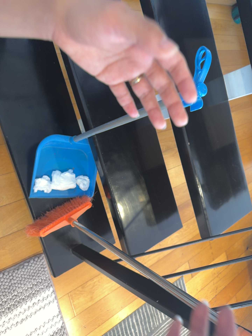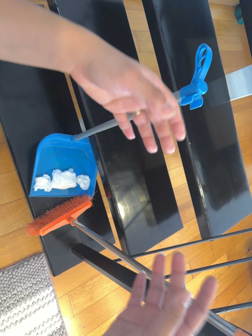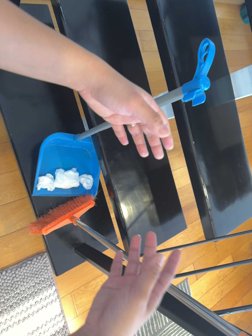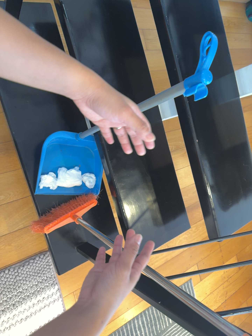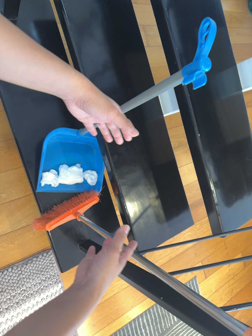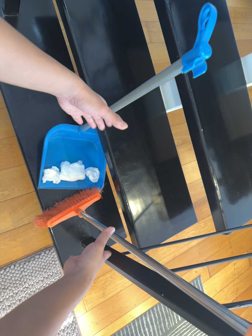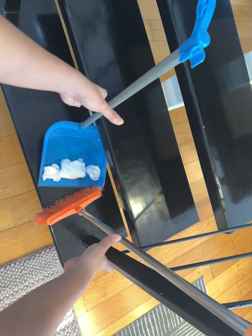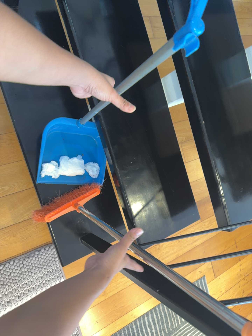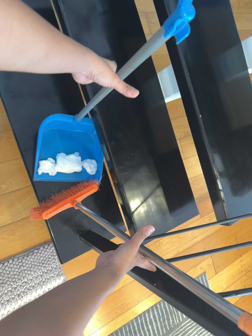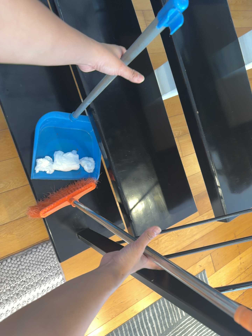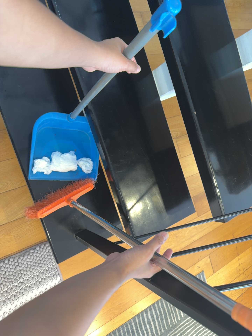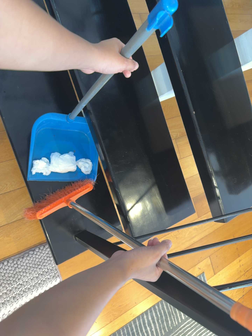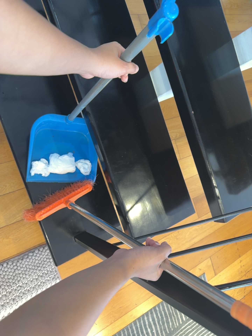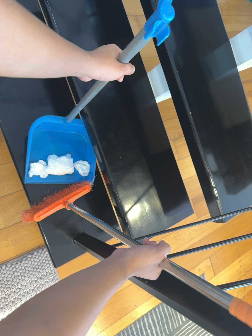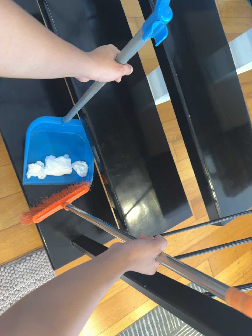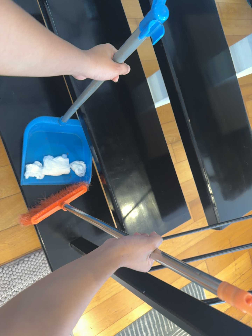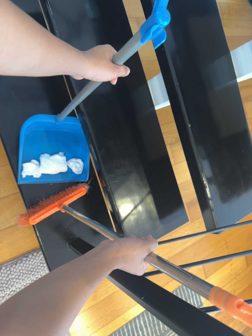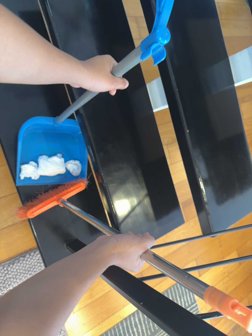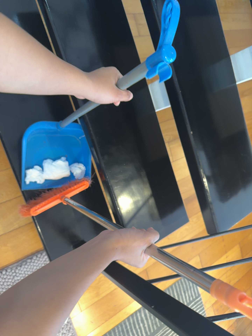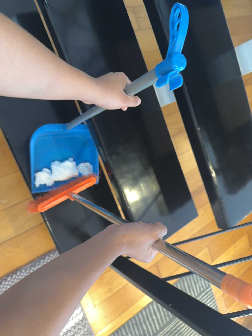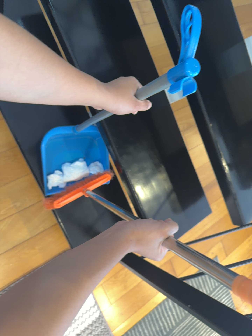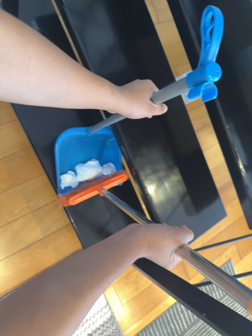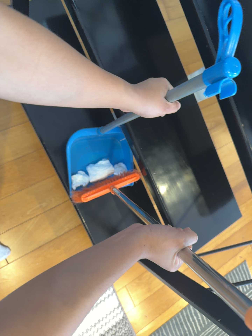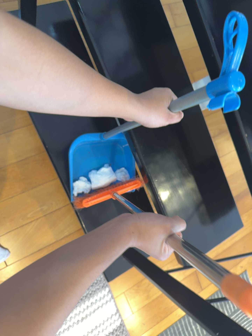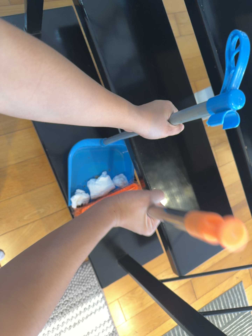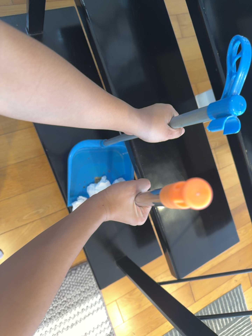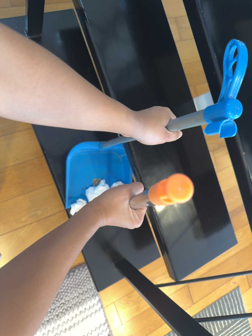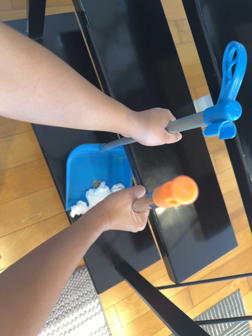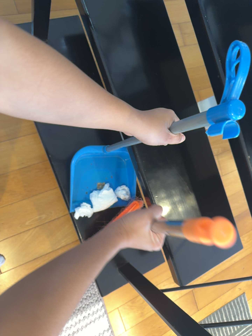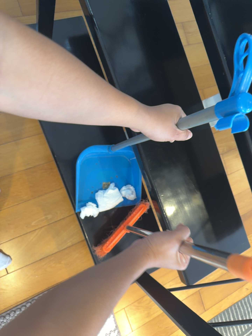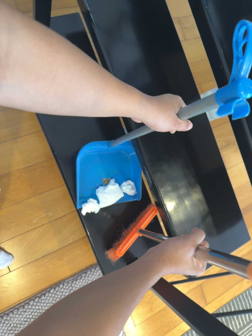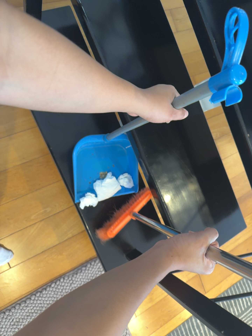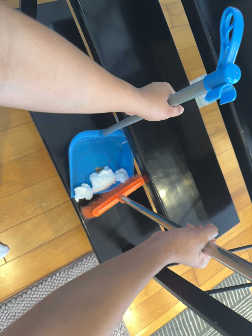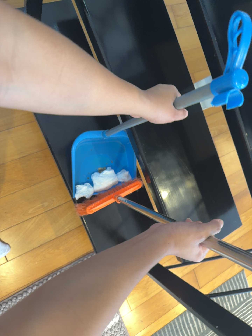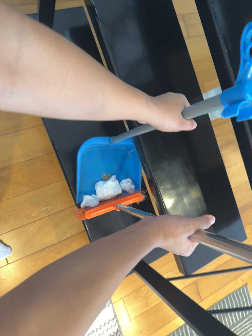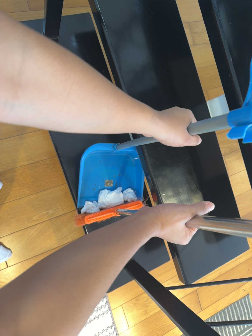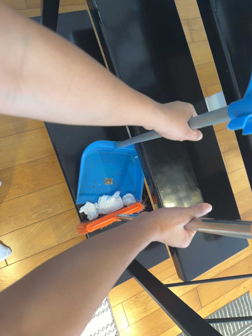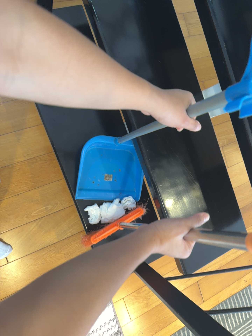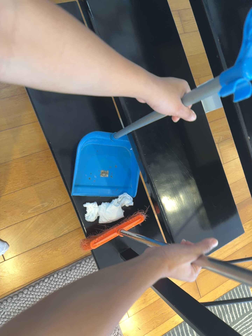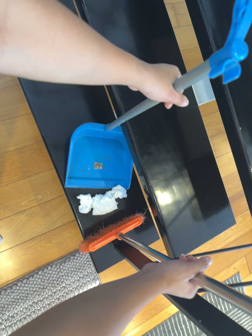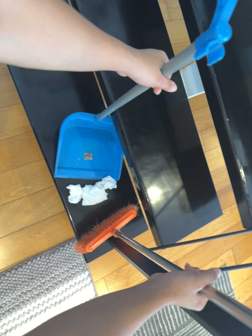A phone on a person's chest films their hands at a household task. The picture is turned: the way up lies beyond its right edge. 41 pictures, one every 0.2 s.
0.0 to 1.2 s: The camera travels to its right, forward and toward the bottom of its view, about 9 cm.
1.2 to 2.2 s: The camera shifts only a little, or ends up much as it began.
2.2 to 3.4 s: The camera travels toward the top of its view, about 8 cm, so close, fixed things drift downward.
3.4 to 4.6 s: The camera travels toward the top of its view and to its left, about 12 cm.
4.6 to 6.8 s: The camera shifts only a little, or ends up much as it began.
6.8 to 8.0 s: The camera travels toward the bottom of its view, about 8 cm, so close, fixed things drift upward.
The film runs backward here.
